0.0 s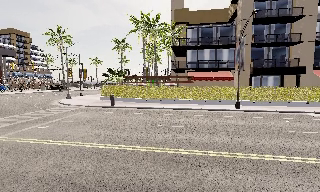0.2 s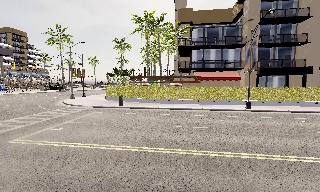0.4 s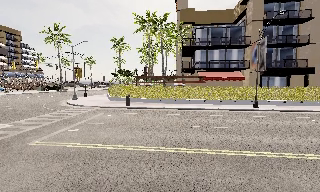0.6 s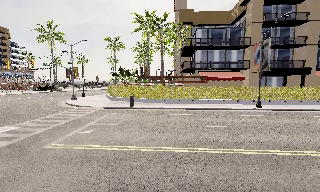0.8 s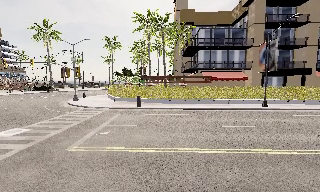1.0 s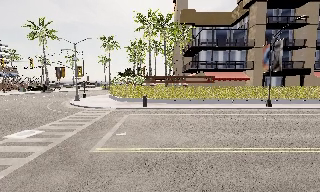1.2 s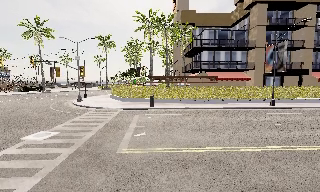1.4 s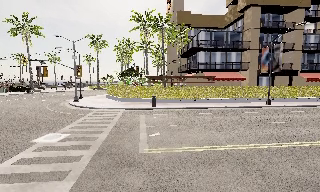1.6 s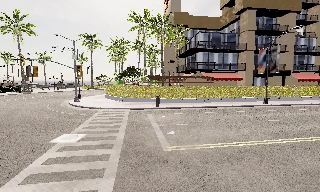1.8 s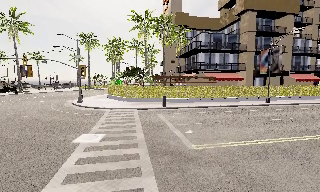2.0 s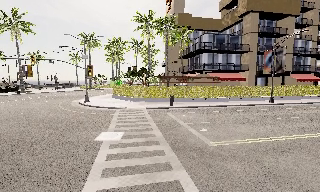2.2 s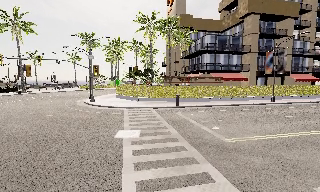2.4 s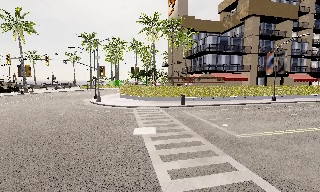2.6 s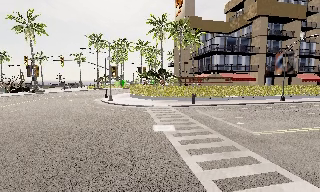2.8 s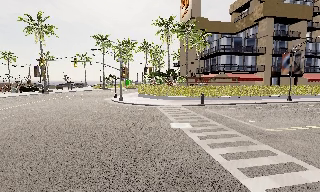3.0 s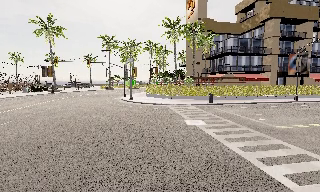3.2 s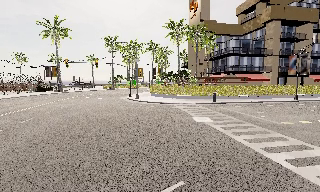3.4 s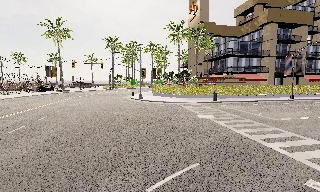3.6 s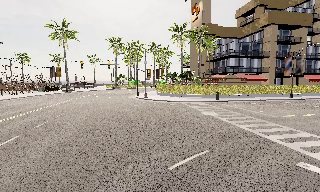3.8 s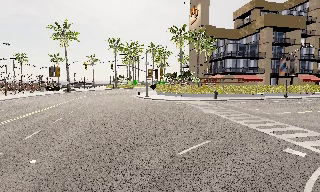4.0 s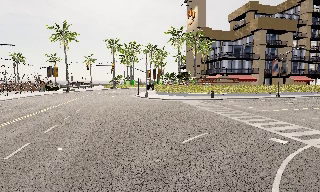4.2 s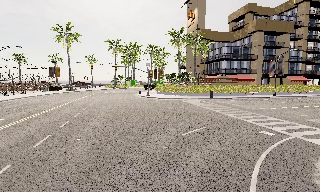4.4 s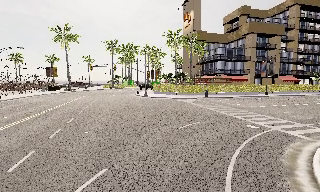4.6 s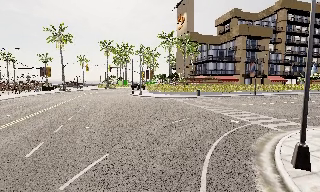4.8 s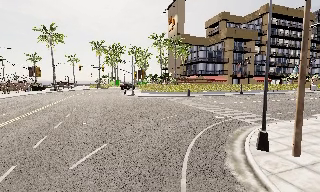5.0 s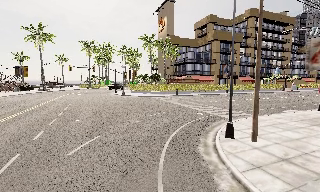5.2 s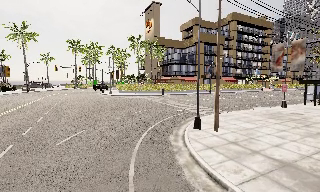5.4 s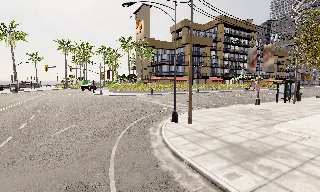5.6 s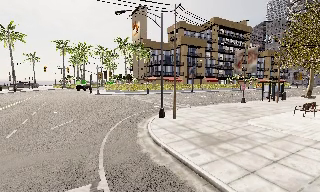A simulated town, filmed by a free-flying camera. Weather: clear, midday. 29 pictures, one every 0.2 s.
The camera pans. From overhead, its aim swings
clockwise.
0.0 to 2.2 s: The camera pans to its right, which is clockwise from overhead, by about 20 degrees. It travels to its left, about 14 m, so close, fixed things drift to the right.
2.2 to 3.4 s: The camera travels to its left and backward, about 7 m, so close, fixed things drift to the right.
3.4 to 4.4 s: The camera travels backward, about 6 m, so what stands in front gets smaller.
4.4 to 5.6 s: The camera pans to its right, which is clockwise from overhead, by about 15 degrees. It travels backward, about 8 m, so what stands in front gets smaller.
The film runs backward here.
